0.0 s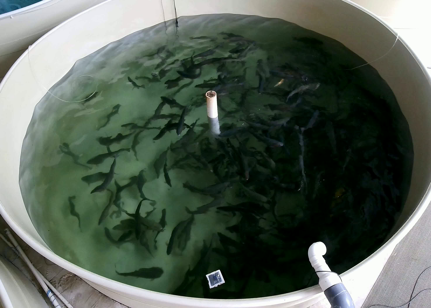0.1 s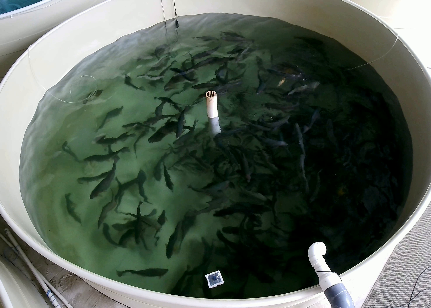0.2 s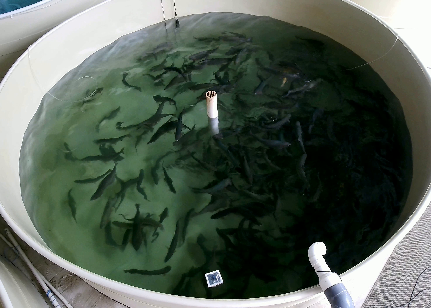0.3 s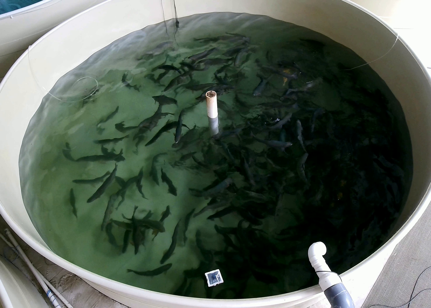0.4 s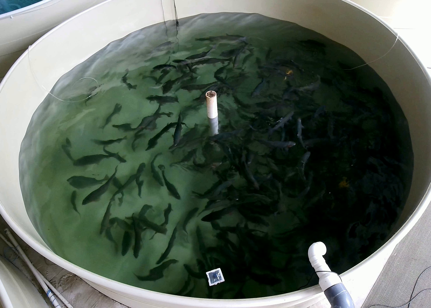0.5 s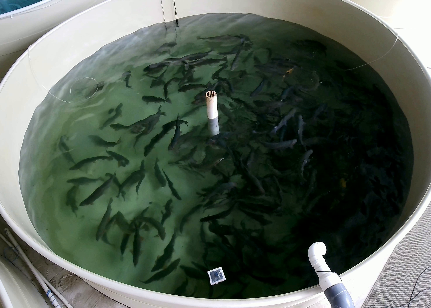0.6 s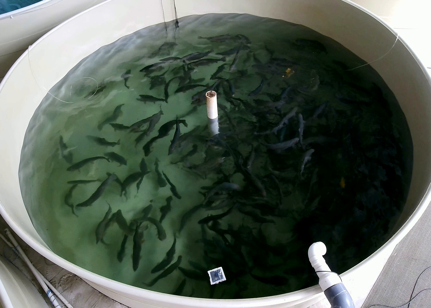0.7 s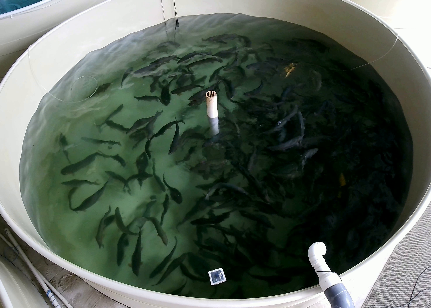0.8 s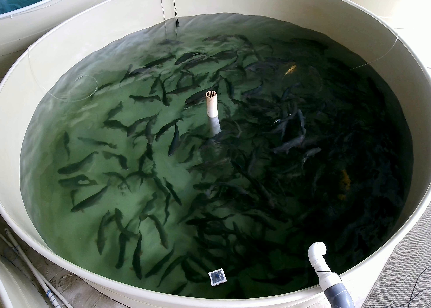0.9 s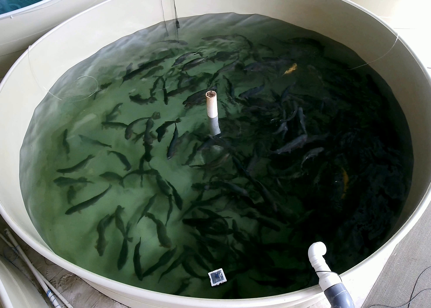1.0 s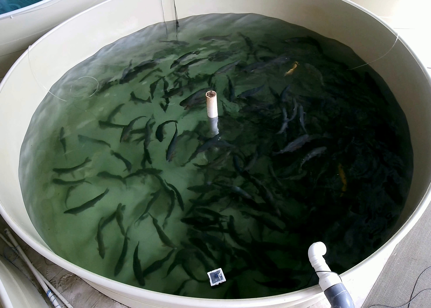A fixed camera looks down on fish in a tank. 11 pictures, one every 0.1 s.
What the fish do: Foraging.
